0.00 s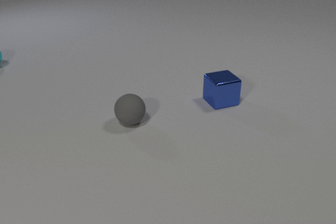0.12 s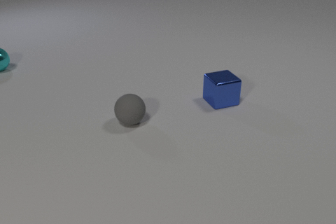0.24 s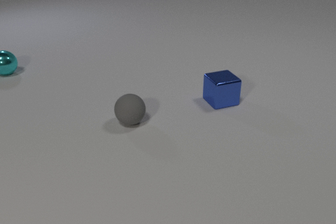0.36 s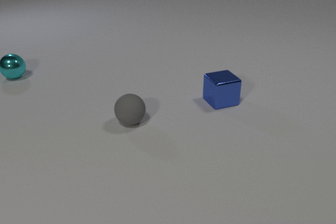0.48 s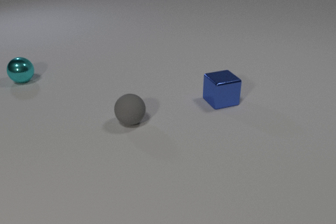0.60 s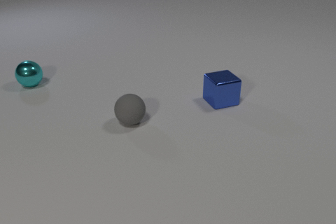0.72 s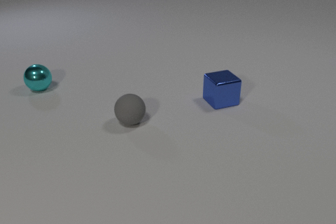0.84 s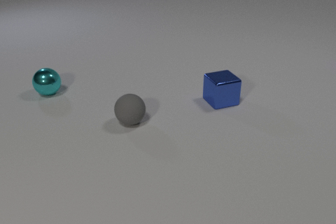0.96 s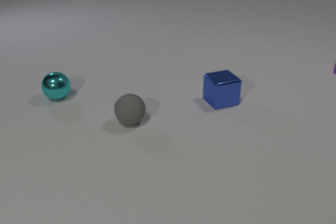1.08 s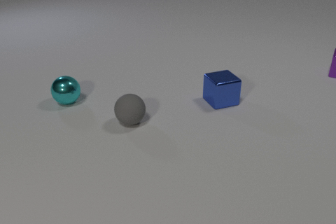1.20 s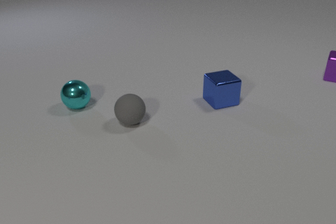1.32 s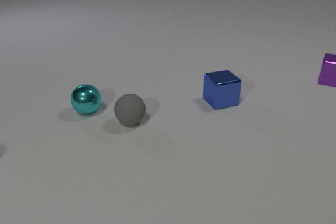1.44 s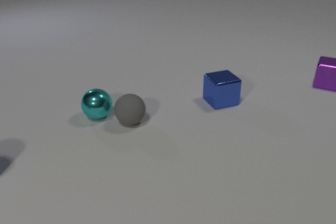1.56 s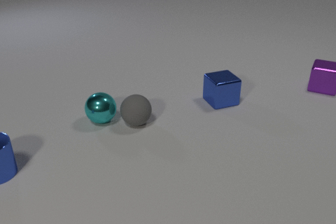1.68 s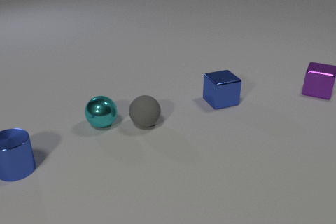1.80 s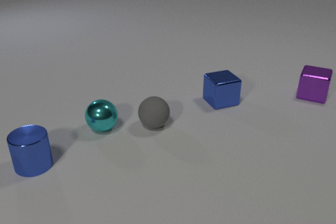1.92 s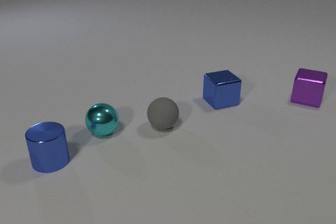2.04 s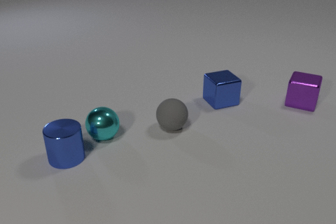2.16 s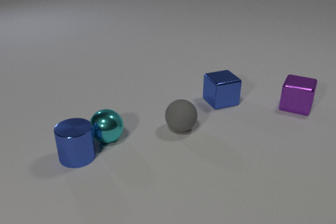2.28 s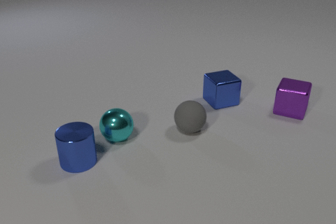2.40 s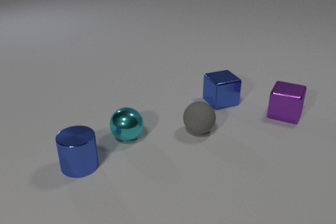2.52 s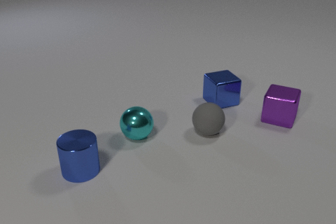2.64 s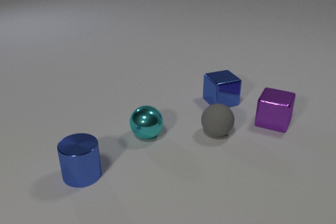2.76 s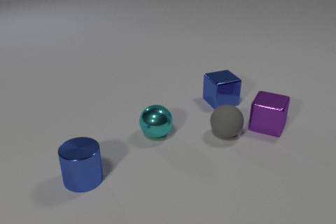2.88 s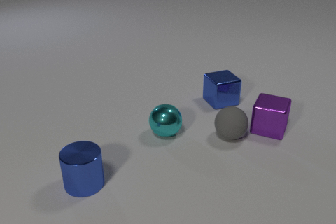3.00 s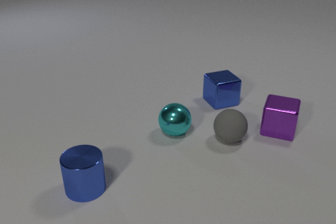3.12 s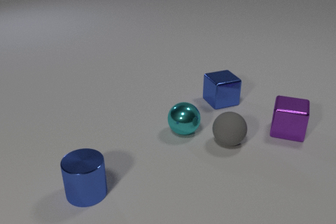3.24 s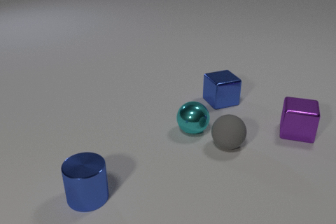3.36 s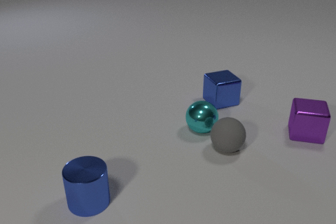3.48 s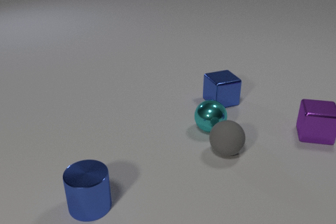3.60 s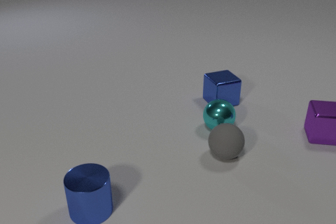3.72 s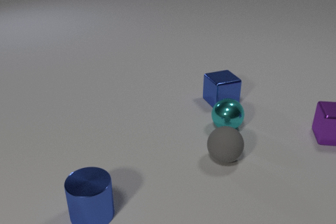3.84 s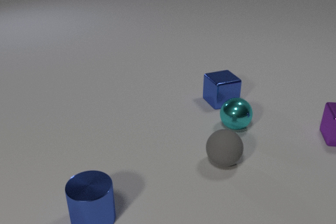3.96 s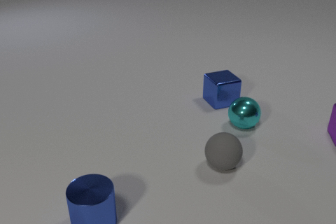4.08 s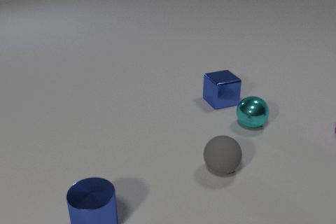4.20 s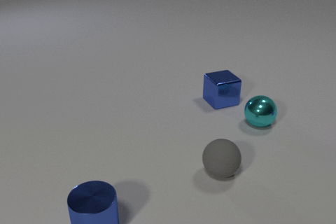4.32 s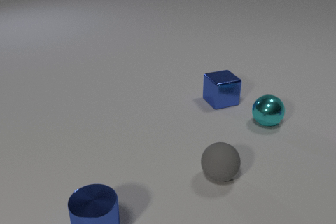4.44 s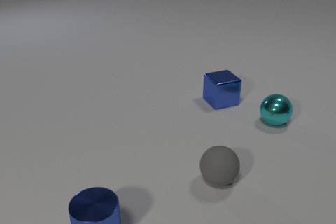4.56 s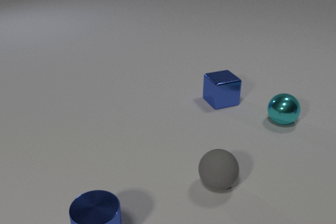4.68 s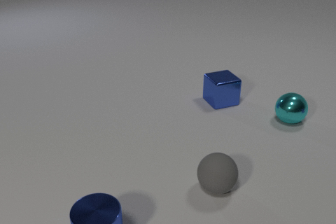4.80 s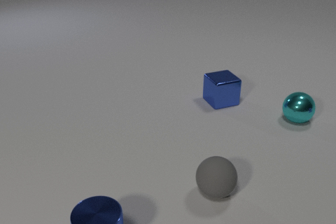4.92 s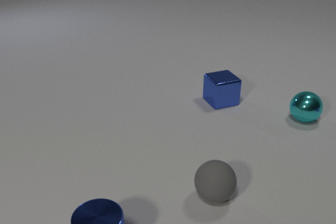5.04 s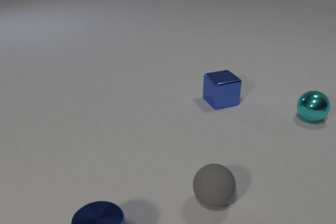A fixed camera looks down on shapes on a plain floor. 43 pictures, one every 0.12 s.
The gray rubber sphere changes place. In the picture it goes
toward the camera.
The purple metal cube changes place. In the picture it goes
toward the camera.
0.00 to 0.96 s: The cyan metal sphere rolls toward the camera and to the right. The purple metal cube comes in at the right edge.
0.96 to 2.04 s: The cyan metal sphere rolls toward the camera and to the right. The gray rubber sphere rolls to the right. The blue metal cylinder comes in at the left edge, slides to the right. The purple metal cube slides toward the camera and to the left. The cyan metal sphere and the gray rubber sphere collide.
2.04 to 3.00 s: The cyan metal sphere rolls to the right. The gray rubber sphere rolls to the right. The blue metal cylinder slides toward the camera. The purple metal cube slides toward the camera. The cyan metal sphere and the blue metal cylinder collide. The gray rubber sphere and the purple metal cube collide.
3.00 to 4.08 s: The cyan metal sphere rolls to the right. The gray rubber sphere rolls toward the camera. The blue metal cylinder slides toward the camera. The purple metal cube slides to the right.
4.08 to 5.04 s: The cyan metal sphere rolls to the right and away from the camera. The gray rubber sphere rolls toward the camera. The blue metal cylinder slides toward the camera.
What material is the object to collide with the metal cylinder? metal.
How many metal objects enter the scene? 2.
What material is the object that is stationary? metal.
